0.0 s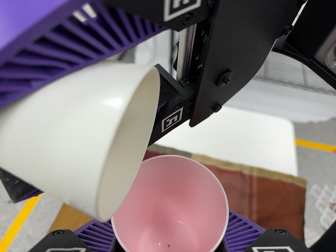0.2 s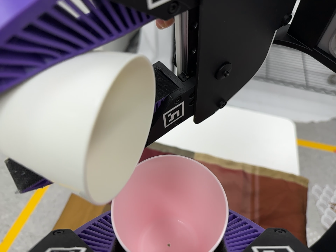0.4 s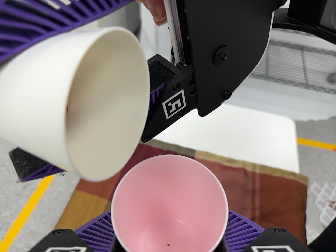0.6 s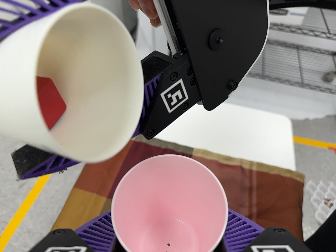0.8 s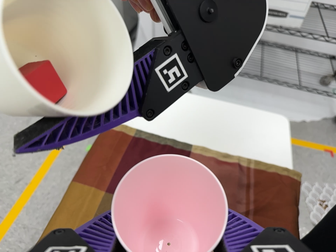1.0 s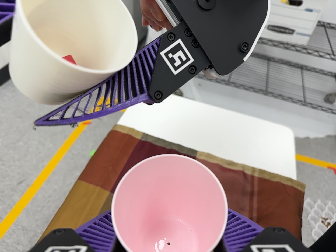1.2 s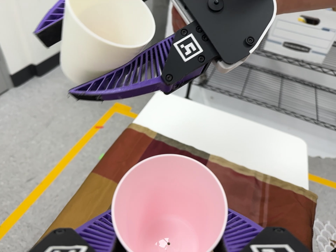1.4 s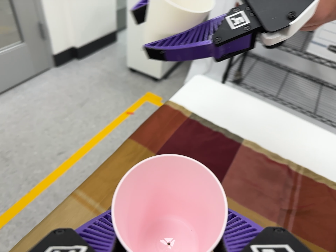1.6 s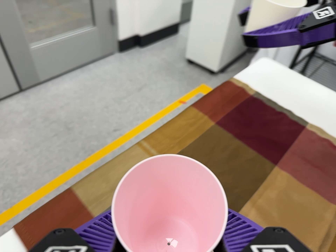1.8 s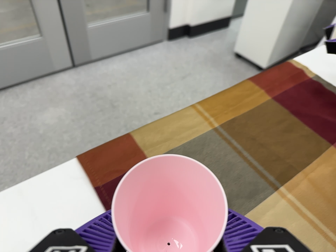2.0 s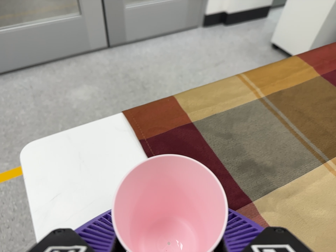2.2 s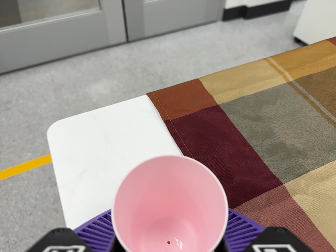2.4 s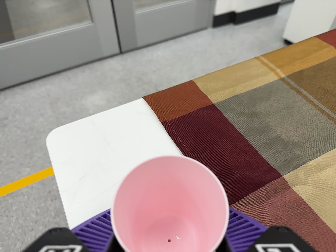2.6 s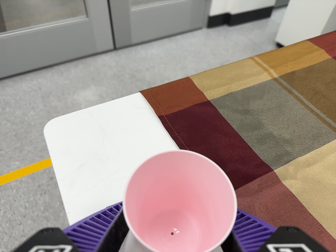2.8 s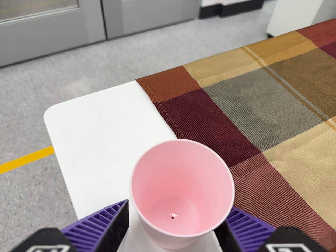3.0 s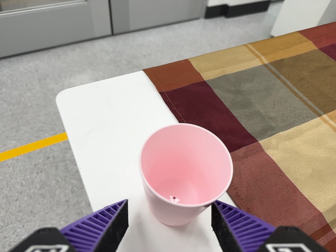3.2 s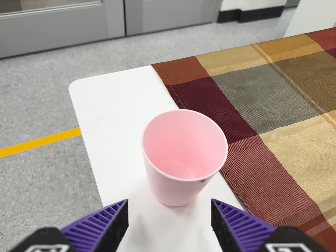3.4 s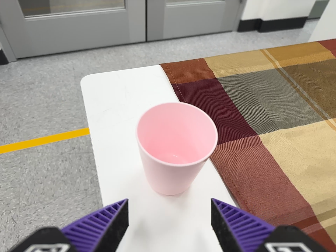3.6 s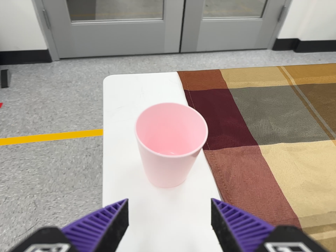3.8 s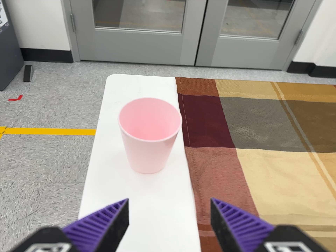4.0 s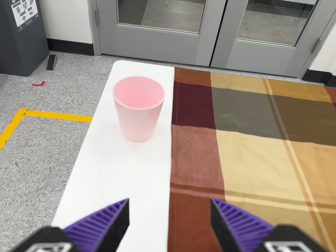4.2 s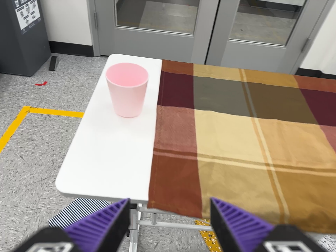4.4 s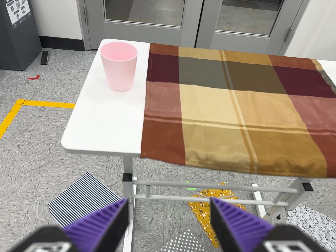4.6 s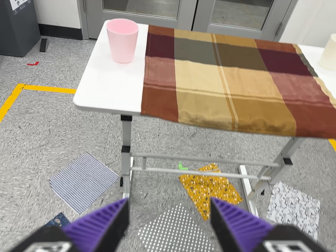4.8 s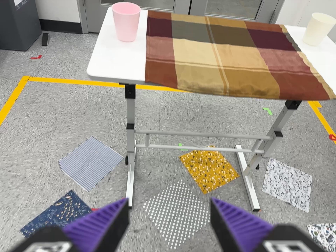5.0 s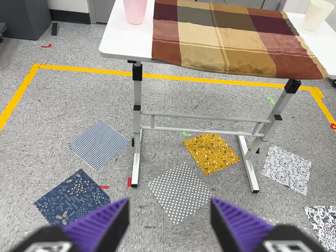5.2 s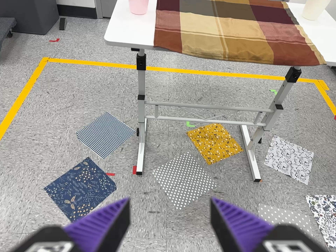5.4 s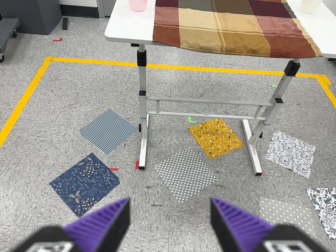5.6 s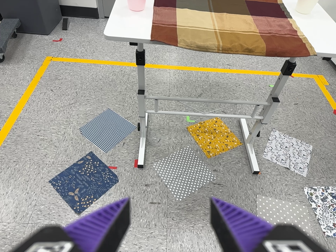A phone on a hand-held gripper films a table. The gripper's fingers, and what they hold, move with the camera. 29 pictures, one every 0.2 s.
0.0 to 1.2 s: The camera travels toward the bottom of its view, about 7 cm. It rolls about its line of sight by about 10 degrees, and the scene rotates clockwise.
1.2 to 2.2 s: The scene slides to the right, as the camera pans about 35 degrees to its left. It travels toward the bottom of its view and to its left, about 26 cm, so close, fixed things drift upward. It rolls about its line of sight by about 30 degrees, and the scene rotates clockwise.
2.2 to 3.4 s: The camera travels backward and toward the bottom of its view, about 10 cm, so what stands in front gets smaller.
3.4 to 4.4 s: The camera pans to its left by about 10 degrees. It travels backward, toward the bottom of its view and to its right, about 36 cm, so what stands in front gets smaller. It rolls about its line of sight by about 15 degrees, and the scene rotates clockwise.
4.4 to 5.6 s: The camera travels backward and toward the bottom of its view, about 40 cm, so what stands in front gets smaller.
The film runs backward here.
